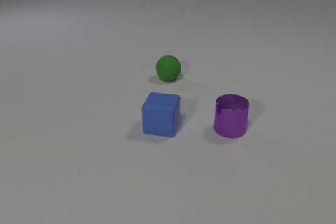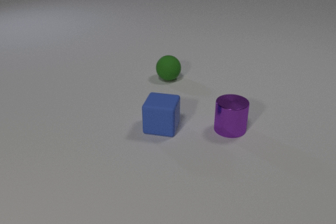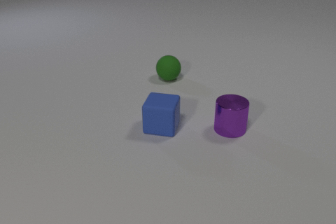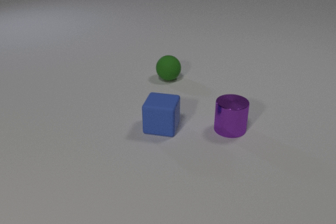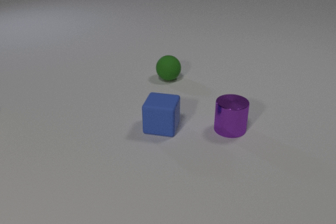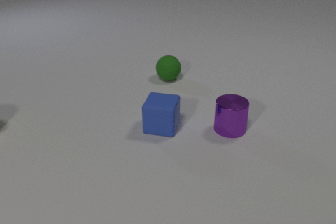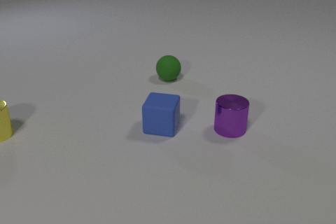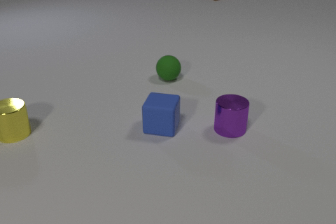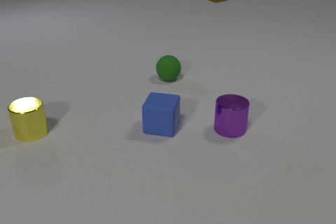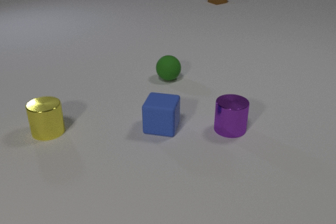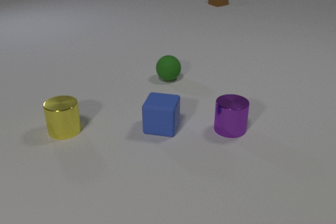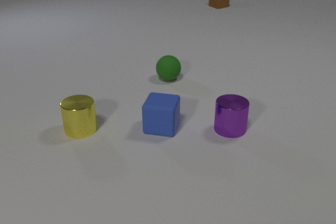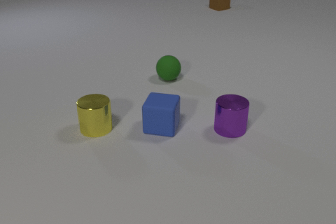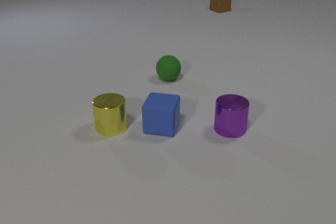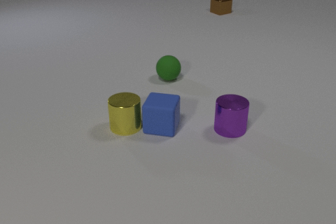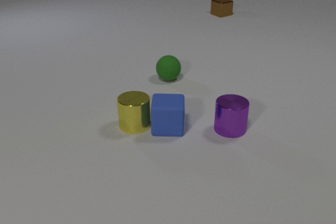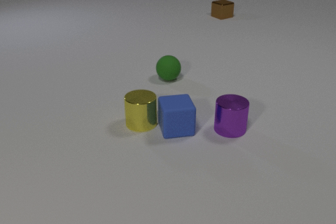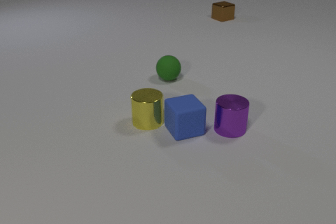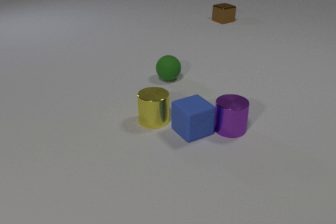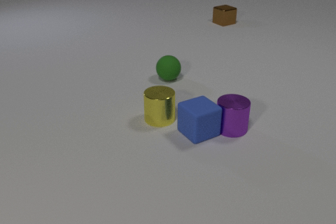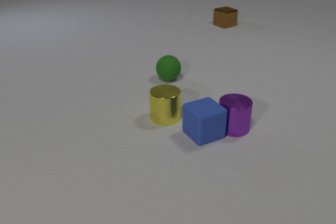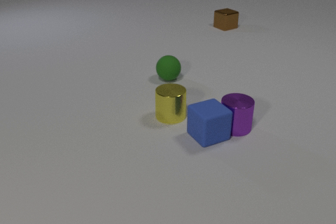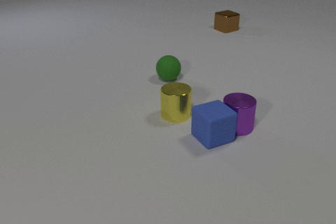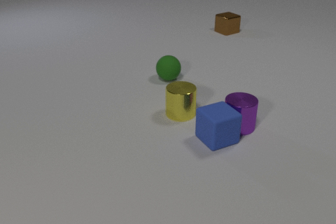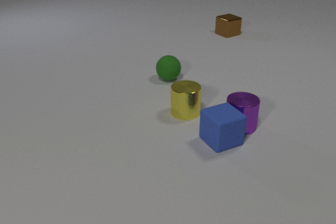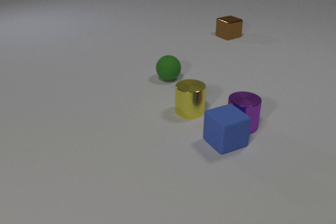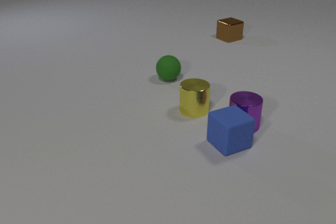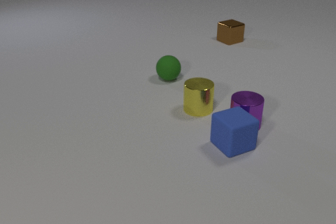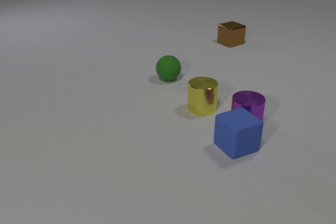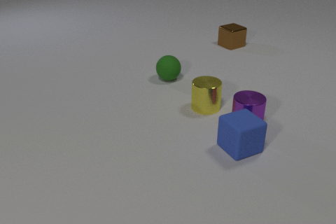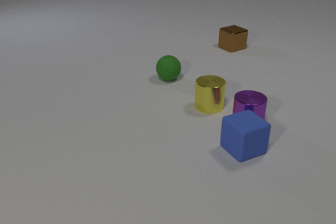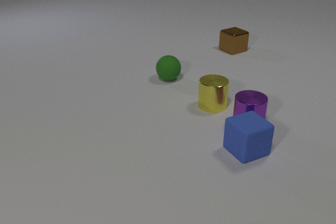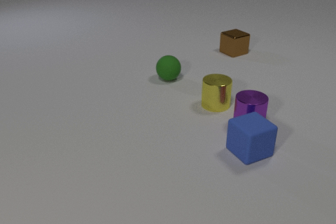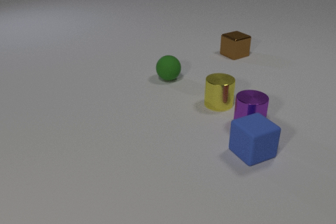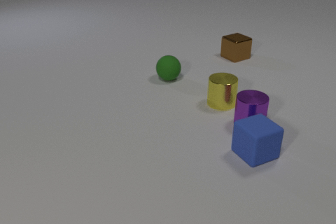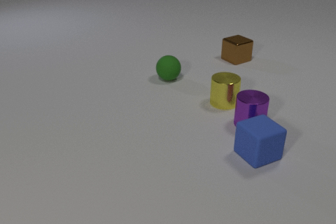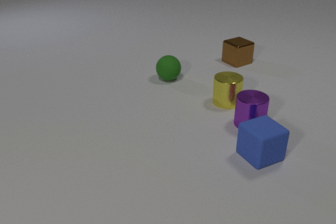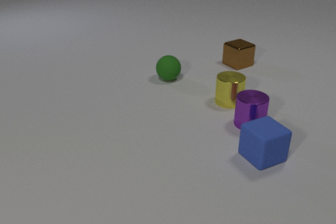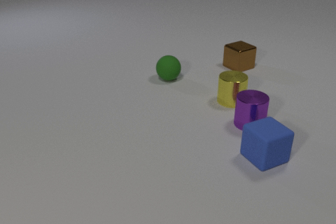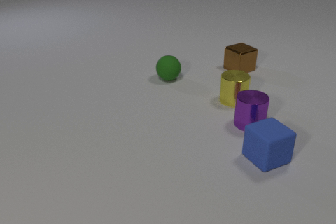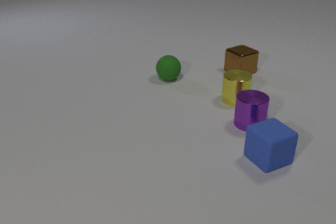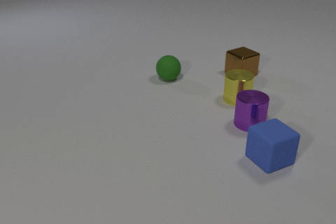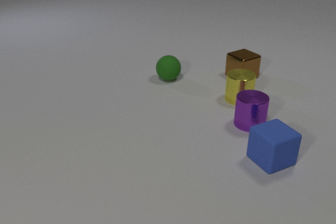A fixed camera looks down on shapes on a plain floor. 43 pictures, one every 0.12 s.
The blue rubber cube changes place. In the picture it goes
to the right.
The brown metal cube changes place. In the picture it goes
toward the camera.
0.00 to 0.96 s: The yellow metal cylinder comes in at the left edge, slides to the right. The brown metal cube comes in at the top edge, slides toward the camera.
0.96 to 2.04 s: The yellow metal cylinder slides to the right. The blue rubber cube slides to the right, spins counterclockwise seen from above by about 30 degrees, its near face sliding to the right. The brown metal cube slides toward the camera. The yellow metal cylinder and the blue rubber cube collide.
2.04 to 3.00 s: The yellow metal cylinder slides to the right and away from the camera. The blue rubber cube slides to the right and toward the camera. The purple metal cylinder slides to the right and away from the camera. The brown metal cube slides toward the camera. The blue rubber cube and the purple metal cylinder collide.
3.00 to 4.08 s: The yellow metal cylinder slides to the right and away from the camera. The blue rubber cube slides to the right and toward the camera. The purple metal cylinder slides to the right. The brown metal cube slides toward the camera.
4.08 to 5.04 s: The yellow metal cylinder slides to the right and away from the camera. The blue rubber cube slides to the right. The brown metal cube slides toward the camera.
Are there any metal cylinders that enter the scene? yes.
What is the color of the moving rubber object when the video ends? blue.
How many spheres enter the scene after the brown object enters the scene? 0.
